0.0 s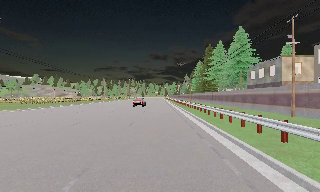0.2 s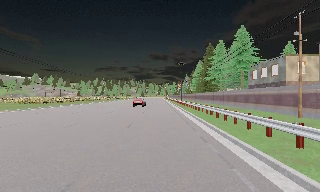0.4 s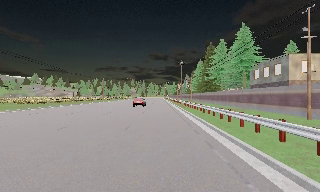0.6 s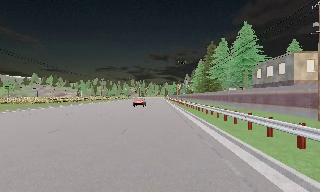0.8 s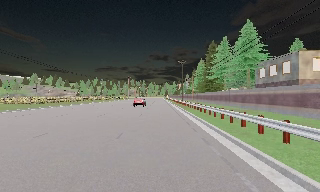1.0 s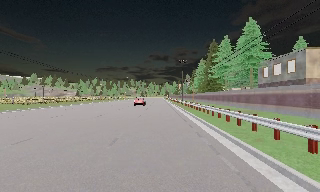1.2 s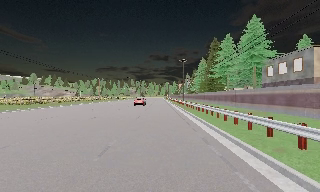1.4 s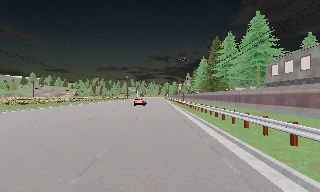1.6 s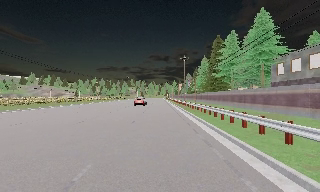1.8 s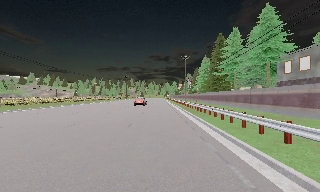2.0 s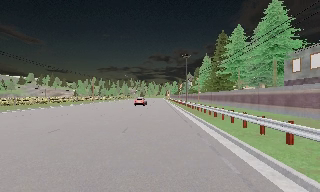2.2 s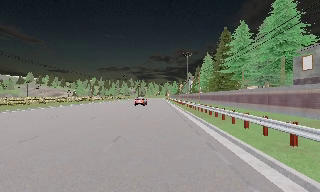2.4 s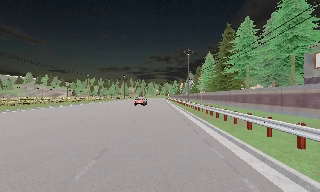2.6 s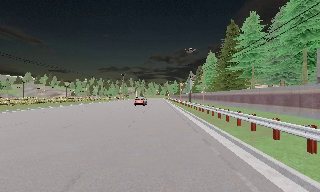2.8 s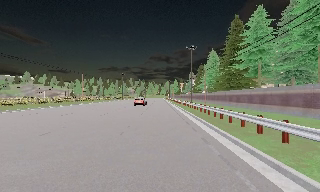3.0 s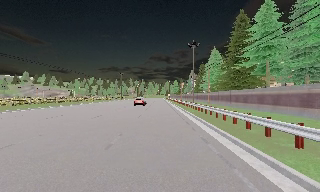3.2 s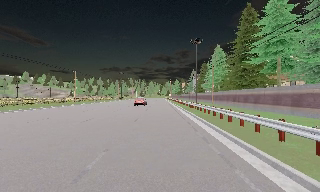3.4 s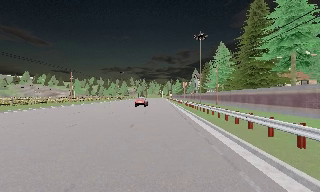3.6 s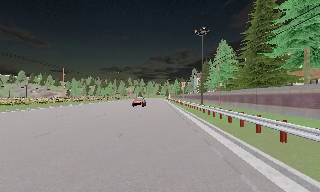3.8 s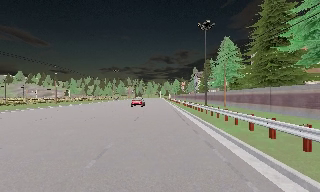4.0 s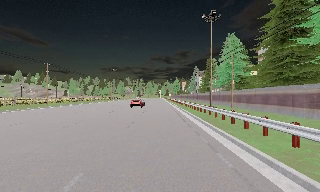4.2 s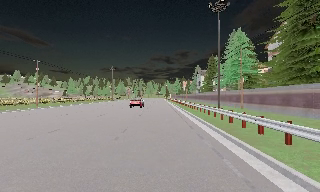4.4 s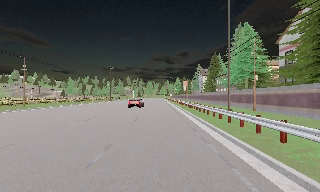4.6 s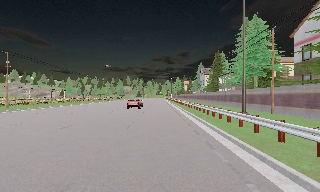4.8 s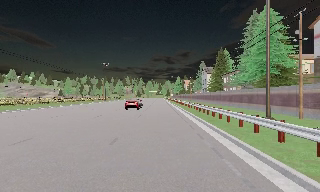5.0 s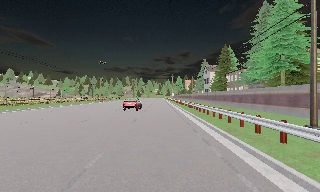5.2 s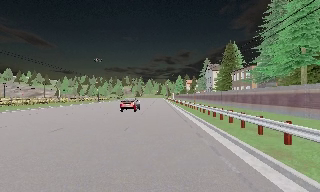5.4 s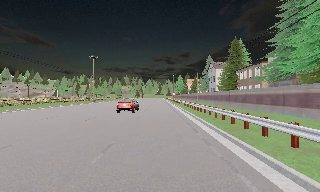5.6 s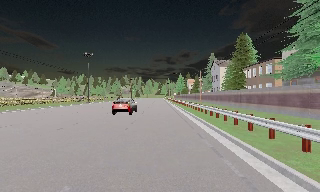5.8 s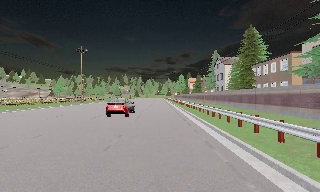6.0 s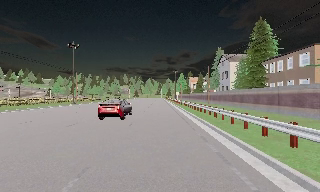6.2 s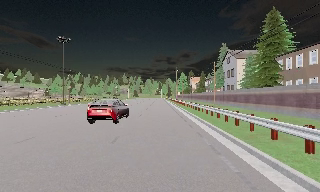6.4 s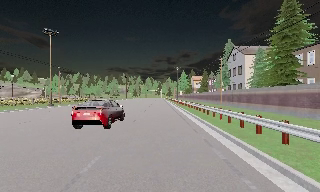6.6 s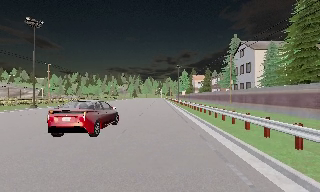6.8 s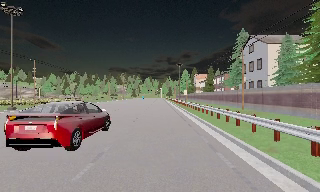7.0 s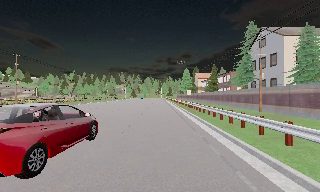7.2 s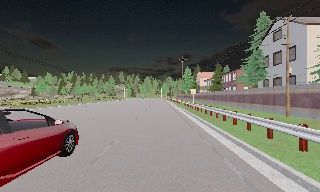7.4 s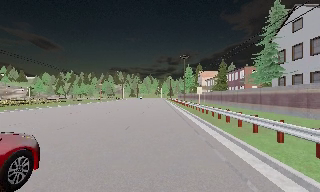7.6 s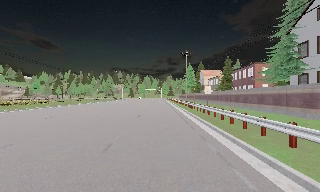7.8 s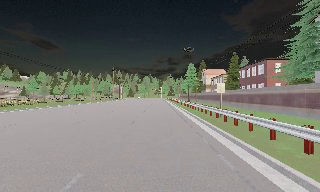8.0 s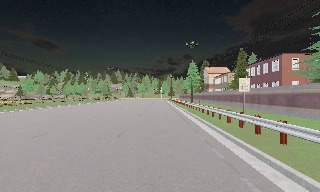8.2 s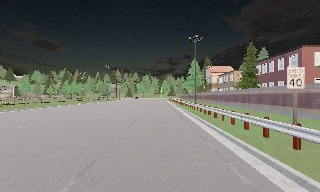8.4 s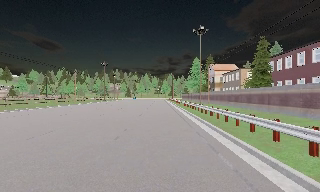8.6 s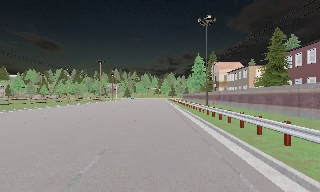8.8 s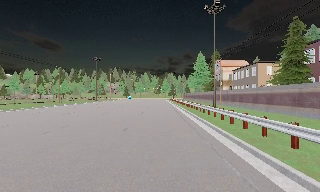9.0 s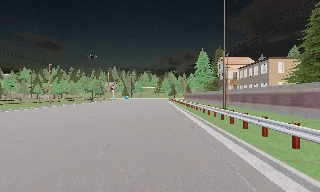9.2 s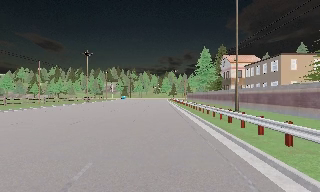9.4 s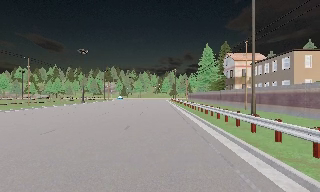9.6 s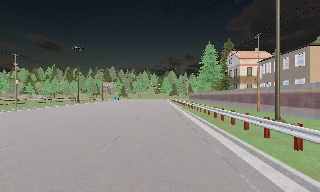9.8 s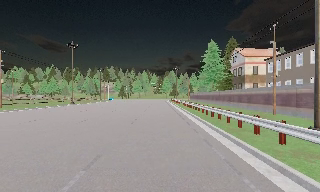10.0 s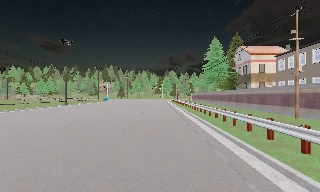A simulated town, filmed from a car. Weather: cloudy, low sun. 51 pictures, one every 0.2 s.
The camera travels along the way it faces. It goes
forward.
0.0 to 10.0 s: The camera travels forward, about 120 m, so what stands in front looms larger. It gains speed.
The film runs forward here.
